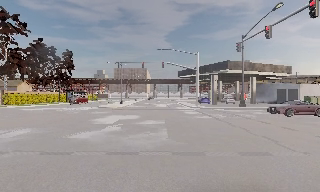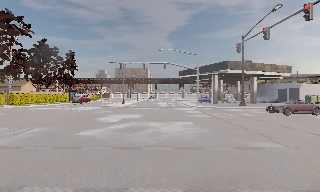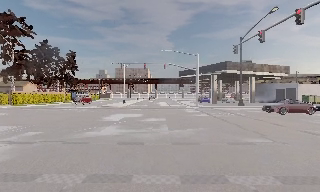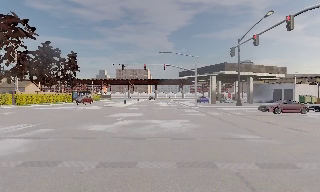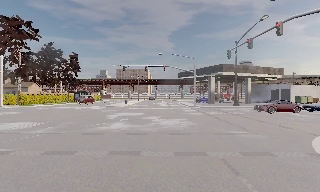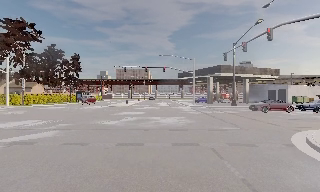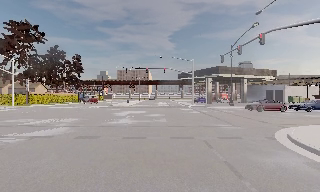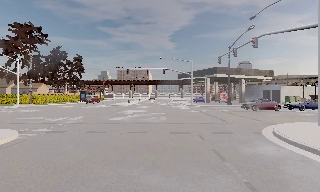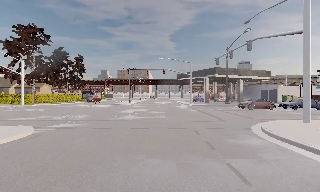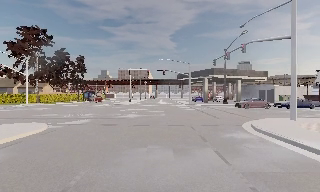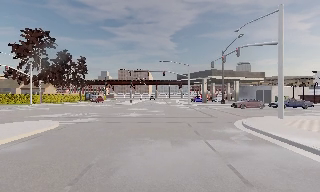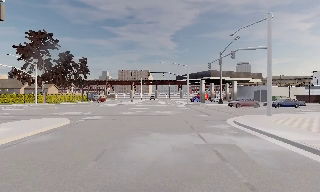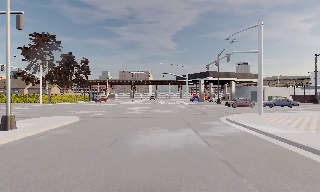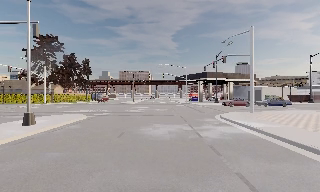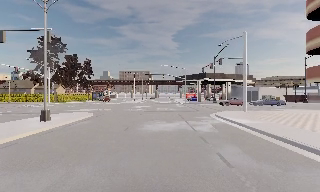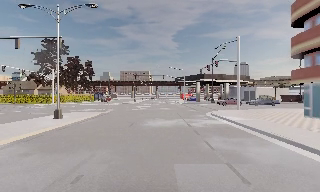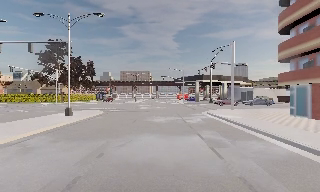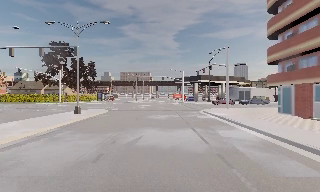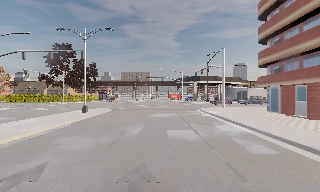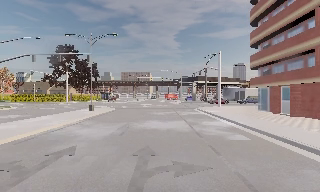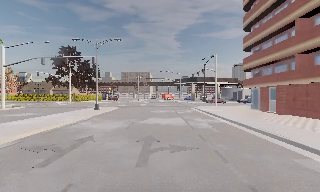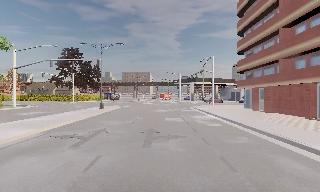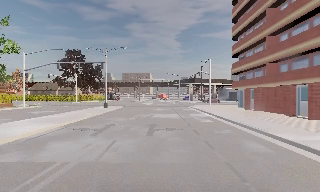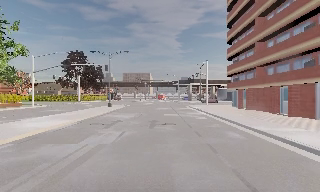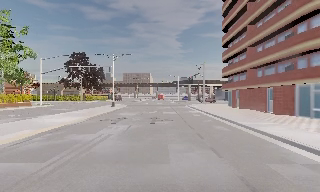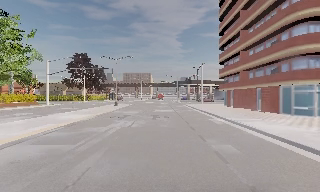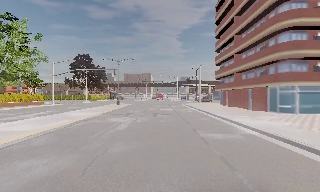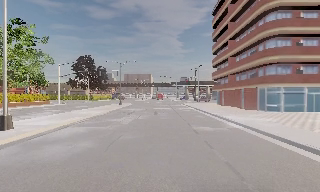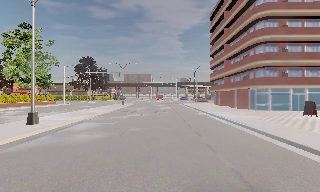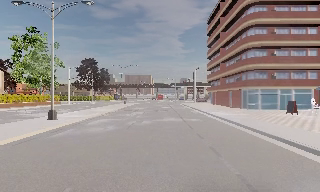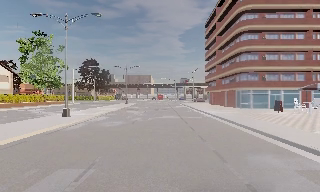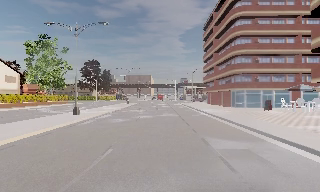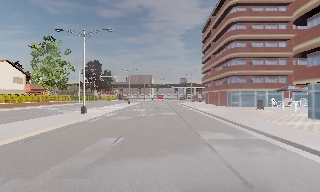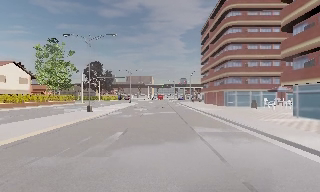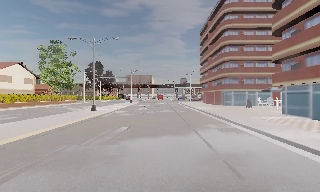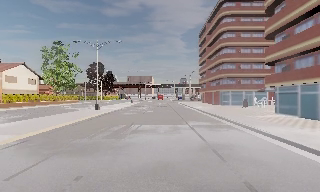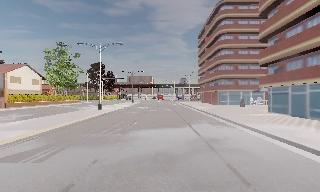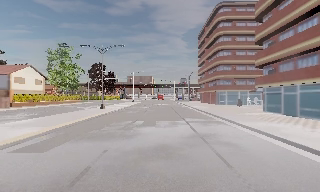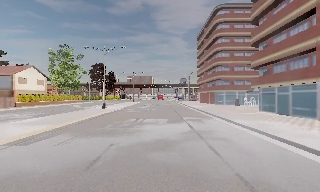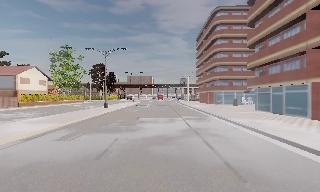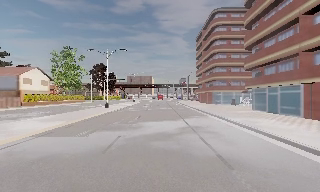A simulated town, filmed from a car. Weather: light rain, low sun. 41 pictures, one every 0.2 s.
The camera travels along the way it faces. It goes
backward.
0.0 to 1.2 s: The camera travels backward, about 4.5 m, so what stands in front gets smaller. It gains speed.
1.2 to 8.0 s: The camera travels backward, about 45 m, so what stands in front gets smaller.
The film runs backward here.
